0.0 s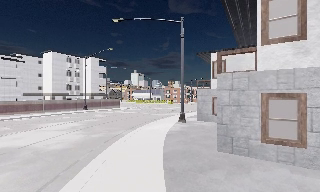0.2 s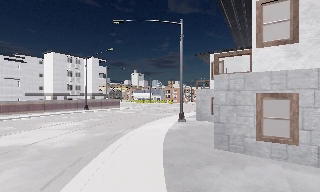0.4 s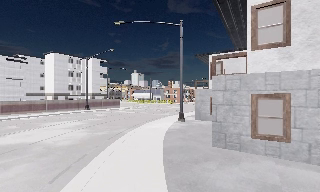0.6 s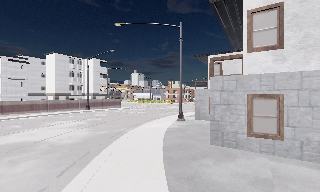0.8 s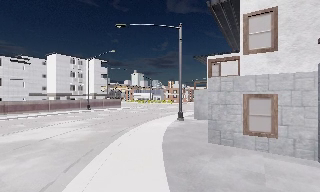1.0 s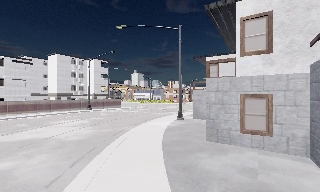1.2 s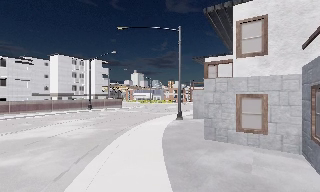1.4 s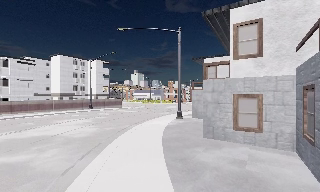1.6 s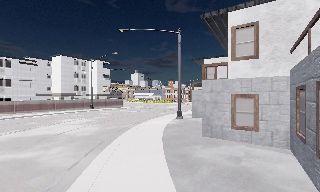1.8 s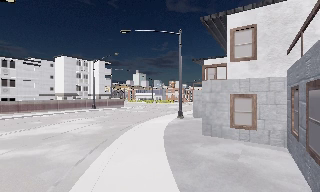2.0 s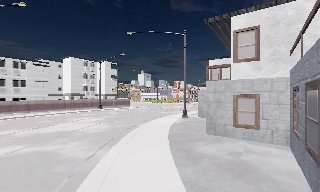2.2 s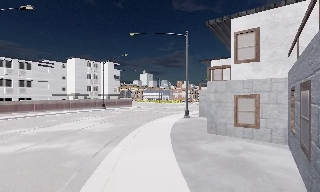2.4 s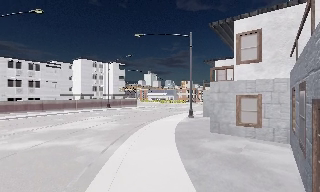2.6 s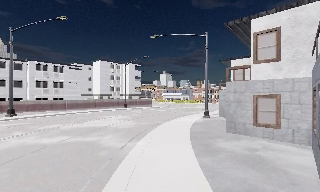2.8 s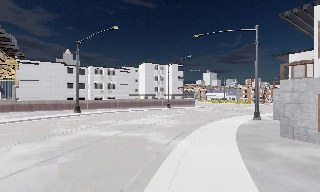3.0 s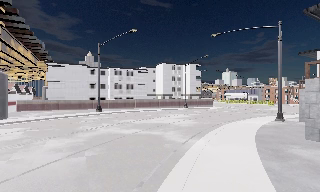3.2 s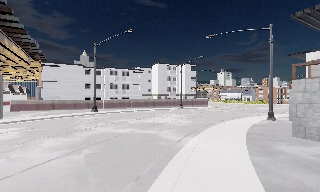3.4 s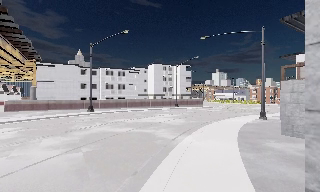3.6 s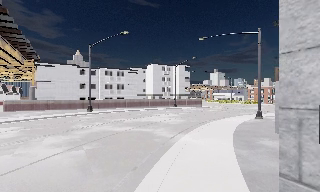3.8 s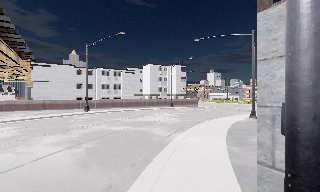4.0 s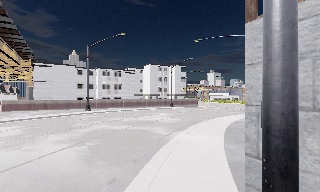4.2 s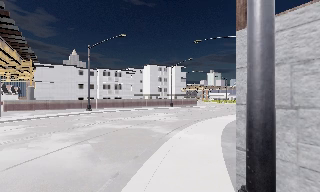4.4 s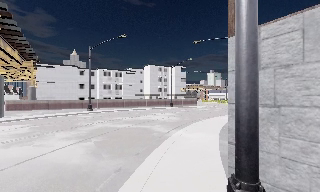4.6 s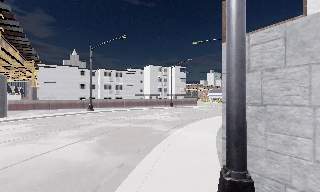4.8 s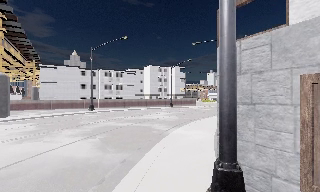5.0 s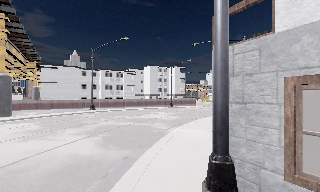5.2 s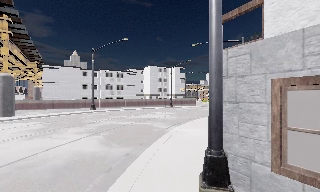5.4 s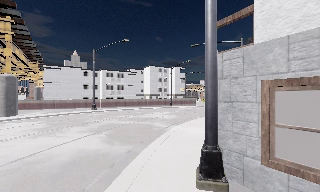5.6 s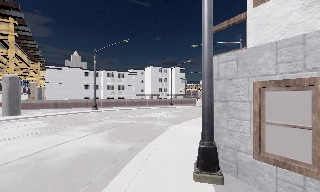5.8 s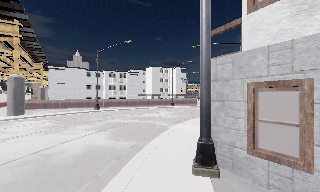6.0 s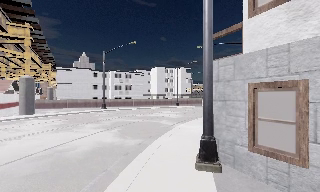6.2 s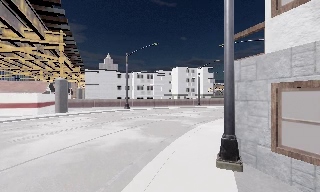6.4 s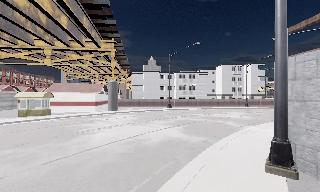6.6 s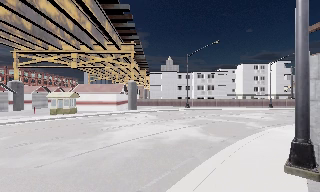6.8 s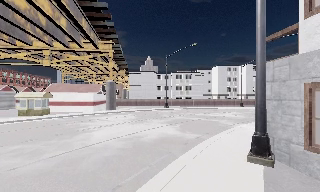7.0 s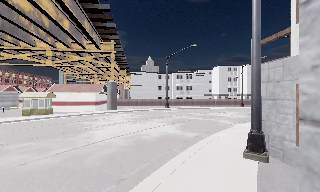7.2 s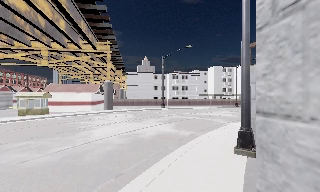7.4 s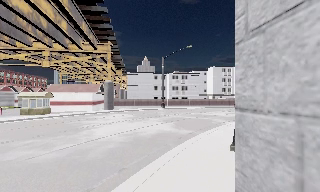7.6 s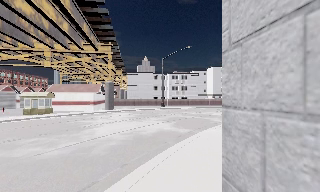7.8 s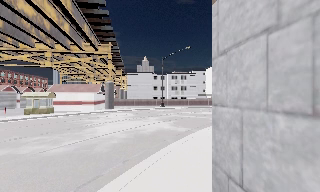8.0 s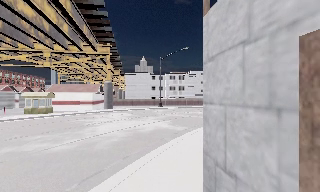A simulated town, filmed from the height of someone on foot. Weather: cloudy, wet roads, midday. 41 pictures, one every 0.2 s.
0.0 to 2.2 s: The camera travels backward, about 3.5 m, so what stands in front gets smaller.
2.2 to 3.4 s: The camera swings to its left by about 25 degrees, and the scene slides to the right. It travels backward, about 2 m, so what stands in front gets smaller.
3.4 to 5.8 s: The camera travels backward, about 4 m, so what stands in front gets smaller.
5.8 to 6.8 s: The camera swings to its left by about 25 degrees, and the scene slides to the right. It travels backward, about 1.5 m, so what stands in front gets smaller.
6.8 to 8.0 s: The camera travels backward, about 2 m, so what stands in front gets smaller.
The film runs backward here.
